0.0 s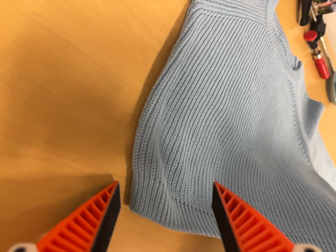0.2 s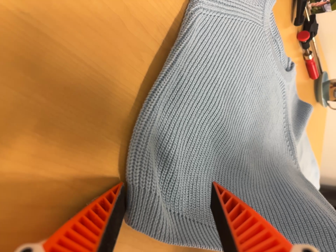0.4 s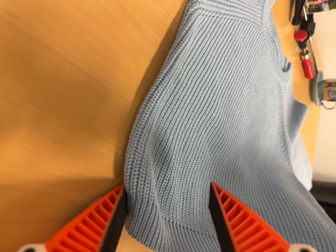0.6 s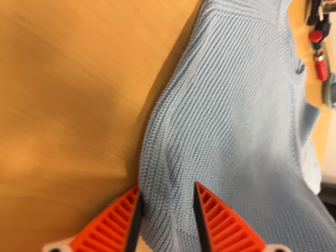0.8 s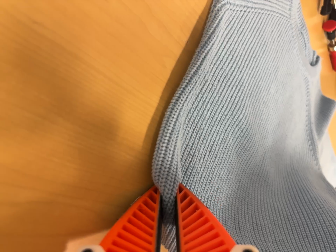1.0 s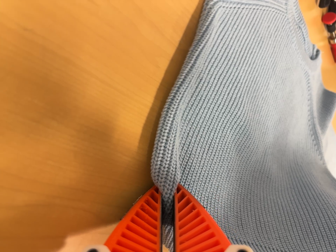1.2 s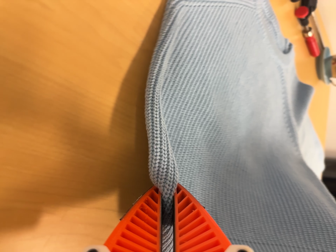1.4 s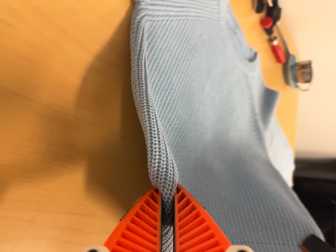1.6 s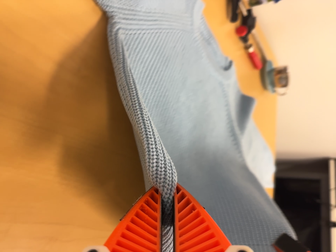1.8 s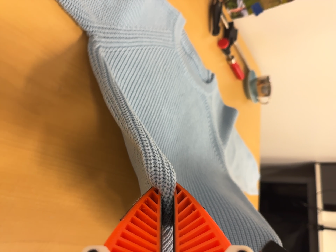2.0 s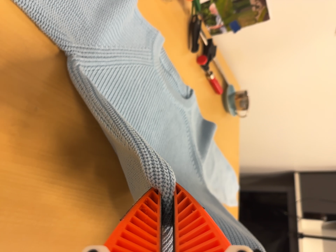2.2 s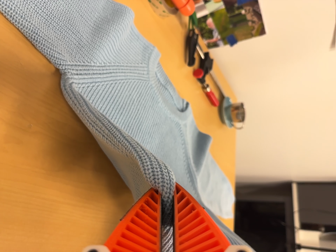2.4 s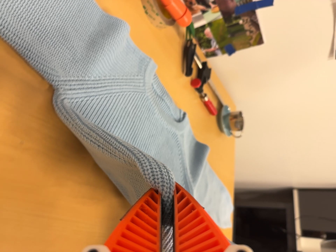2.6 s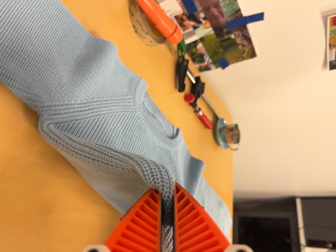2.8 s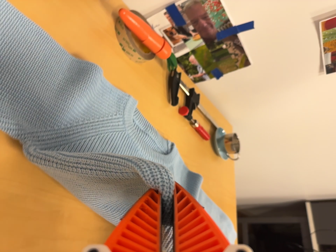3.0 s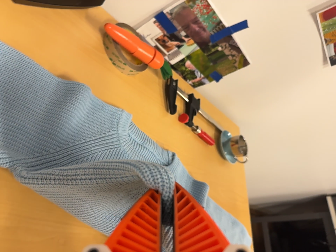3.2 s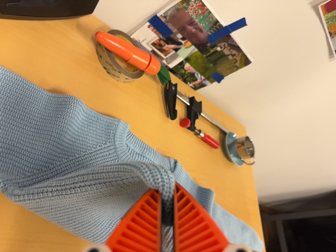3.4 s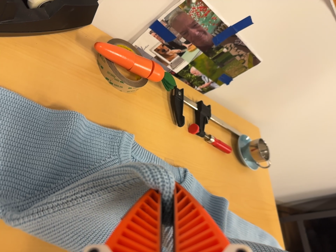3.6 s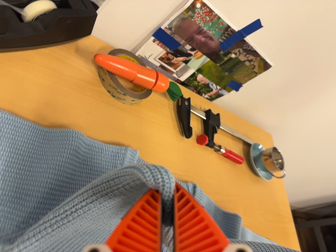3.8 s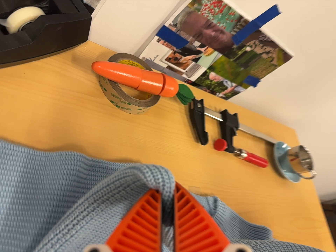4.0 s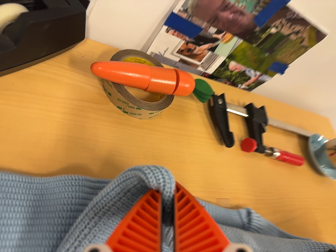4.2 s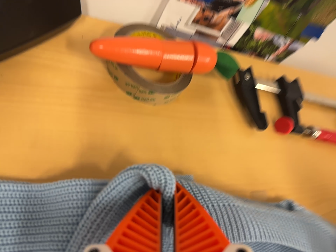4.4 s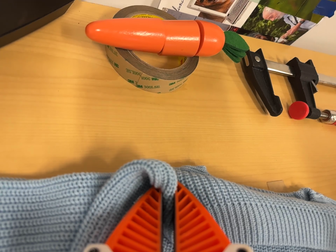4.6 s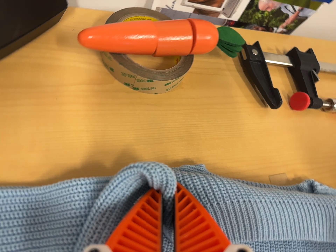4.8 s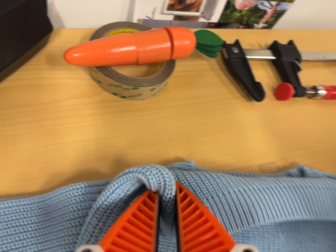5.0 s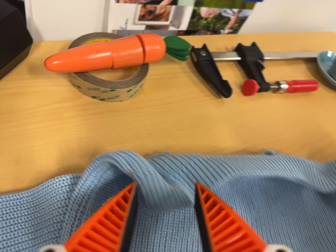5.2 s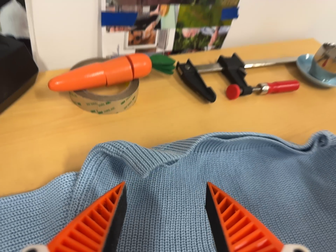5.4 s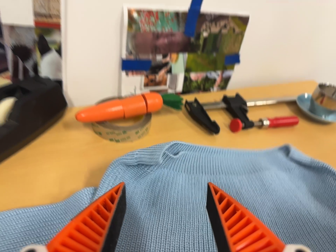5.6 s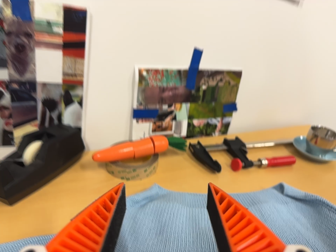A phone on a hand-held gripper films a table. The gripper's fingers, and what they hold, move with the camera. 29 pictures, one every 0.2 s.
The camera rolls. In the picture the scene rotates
counterclockwise.
0.0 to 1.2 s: The camera travels toward the top of its view, about 5 cm.
1.2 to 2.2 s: The camera swings to its right by about 10 degrees, and the scene slides to the left. It travels to its right, backward and toward the top of its view, about 9 cm, so close, fixed things drift to the left.
2.2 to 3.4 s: The camera pans to its left by about 10 degrees. It travels to its right, toward the top of its view and forward, about 16 cm. It rolls about its line of sight by about 15 degrees, and the scene rotates counterclockwise.
3.4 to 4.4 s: The camera swings to its left by about 15 degrees, and the scene slides to the right. It travels forward, about 20 cm, so what stands in front looms larger. It rolls about its line of sight by about 15 degrees, and the scene rotates counterclockwise.
4.4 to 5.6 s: The camera travels backward, toward the bottom of its view and to its right, about 22 cm. Its aim tips toward the top of its view by about 30 degrees, and the scene shifts downward. It rolls about its line of sight by about 20 degrees, and the scene rotates counterclockwise.
The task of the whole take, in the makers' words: fold up.
The film runs forward here.
